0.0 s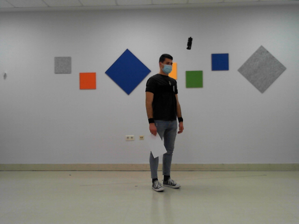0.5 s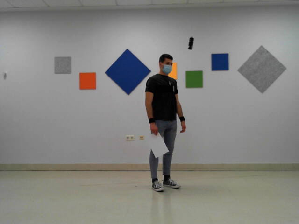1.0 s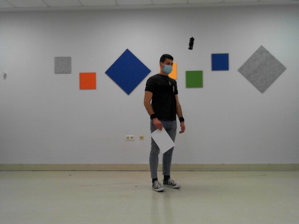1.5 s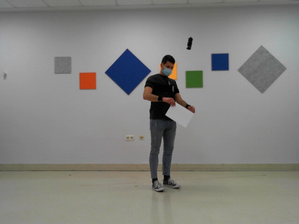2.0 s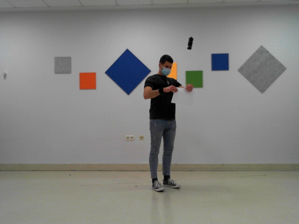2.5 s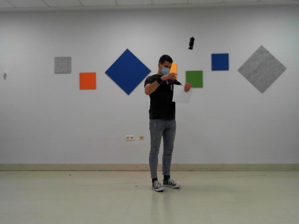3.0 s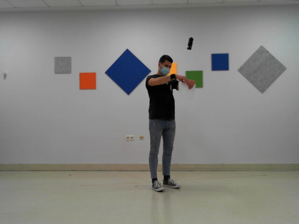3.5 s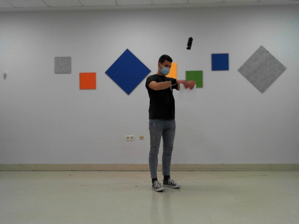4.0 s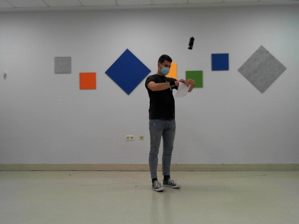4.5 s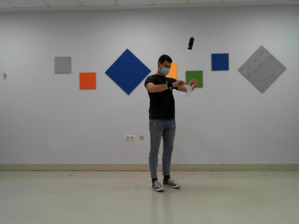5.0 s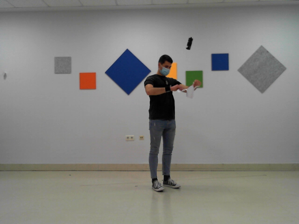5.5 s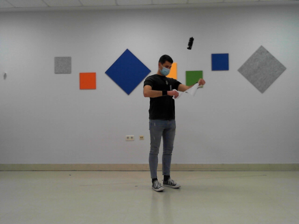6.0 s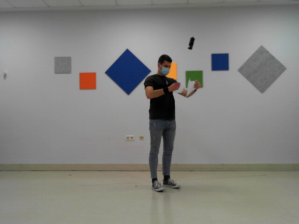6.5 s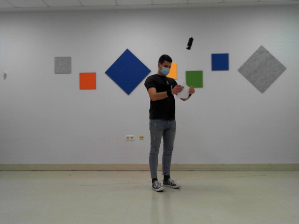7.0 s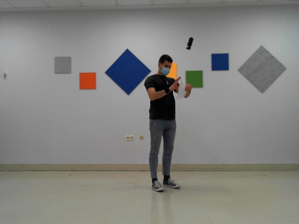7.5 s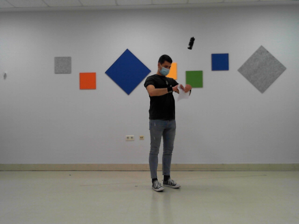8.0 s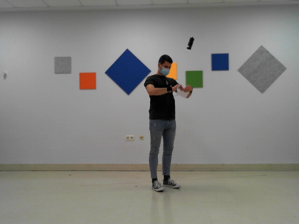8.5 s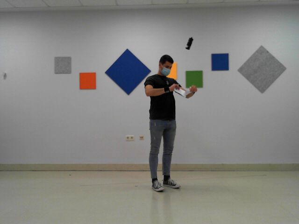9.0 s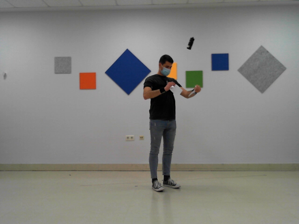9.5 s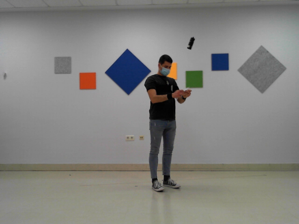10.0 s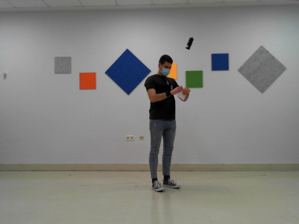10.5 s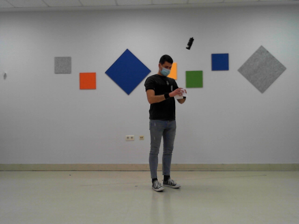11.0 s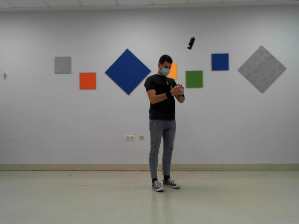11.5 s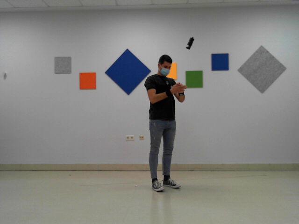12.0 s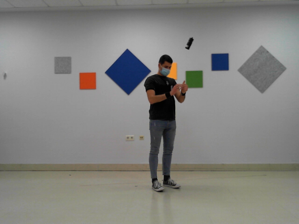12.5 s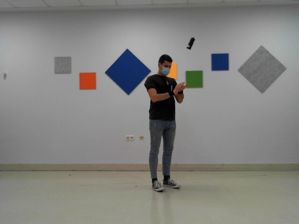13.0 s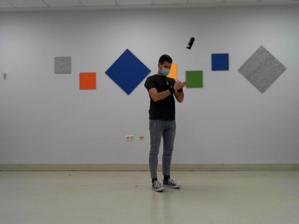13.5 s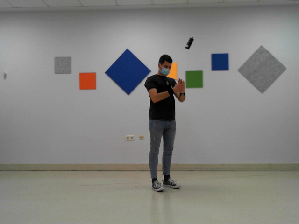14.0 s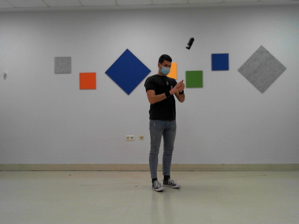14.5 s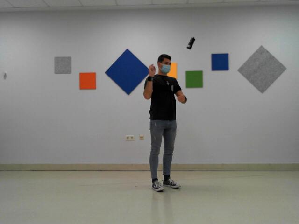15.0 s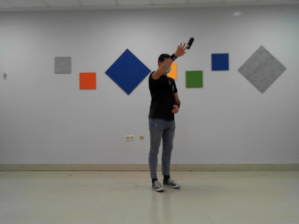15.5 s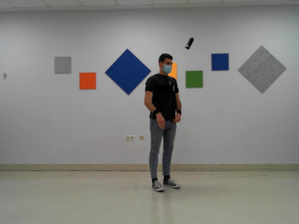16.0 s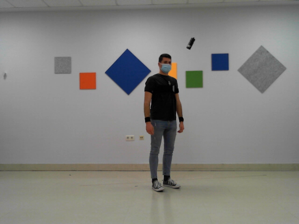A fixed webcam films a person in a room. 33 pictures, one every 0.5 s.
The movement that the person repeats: Tear a paper in 4 pieces, make a ball and throw it.
